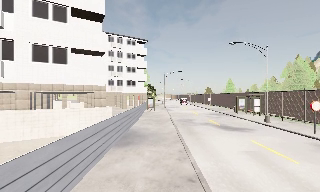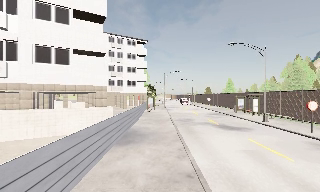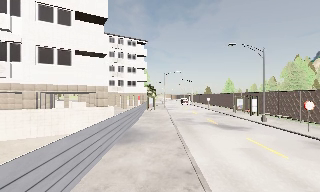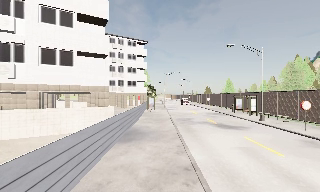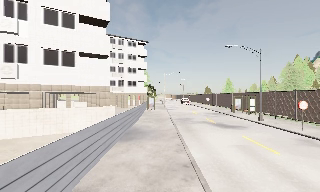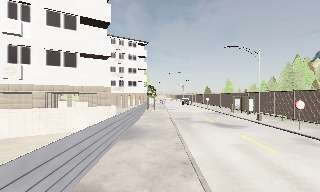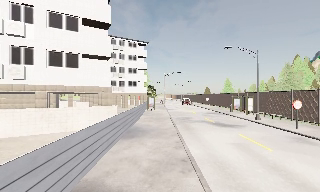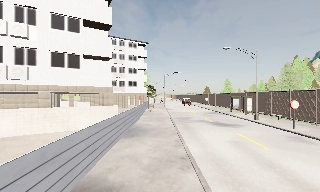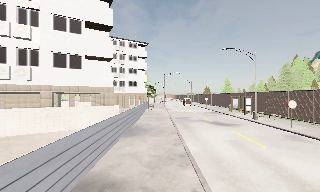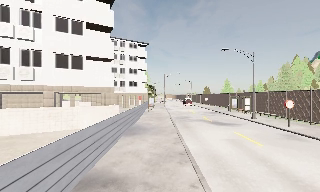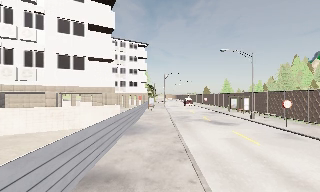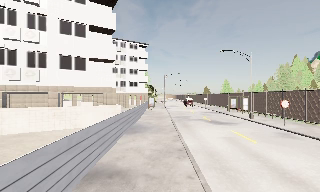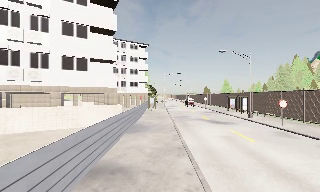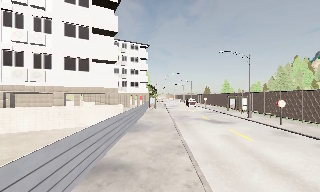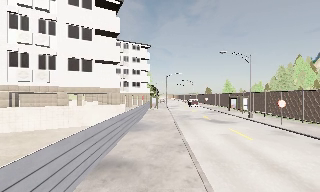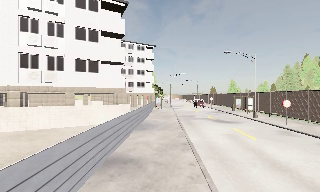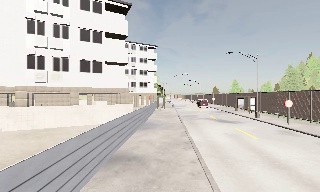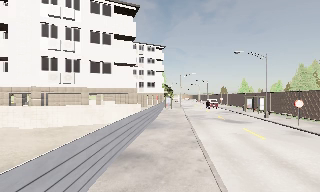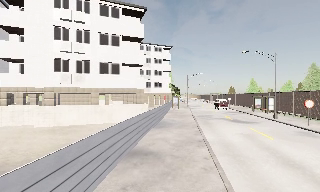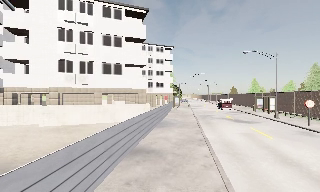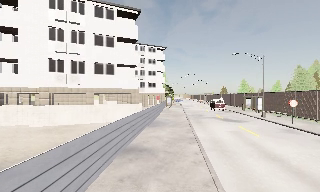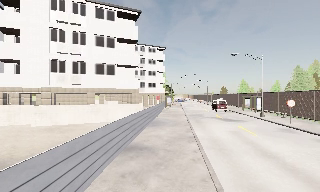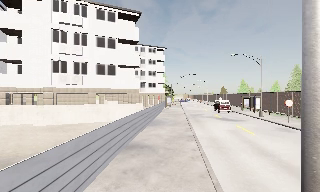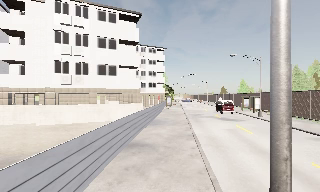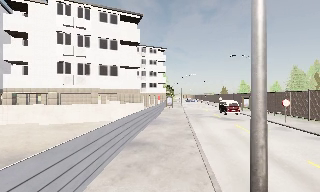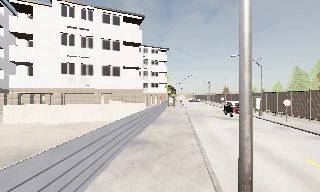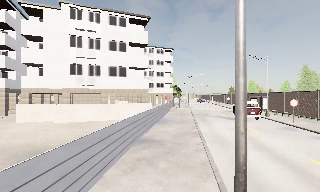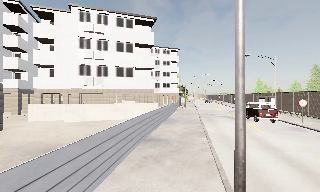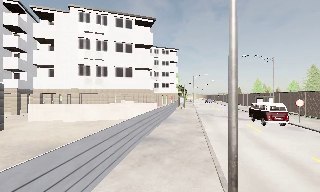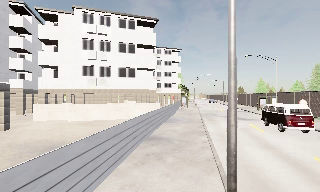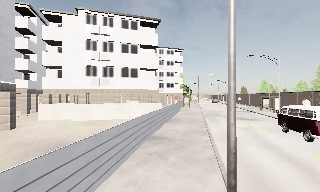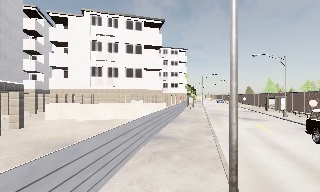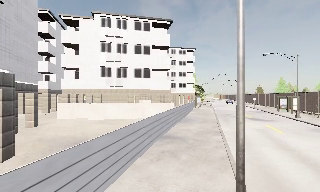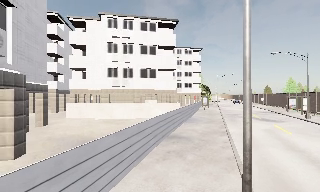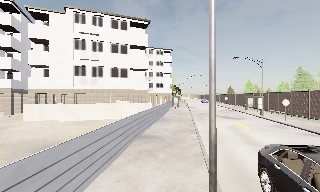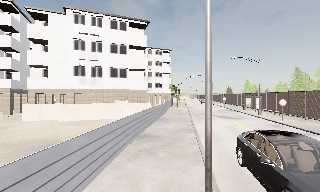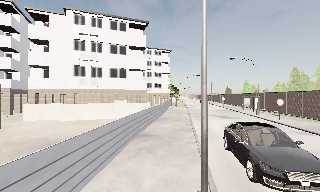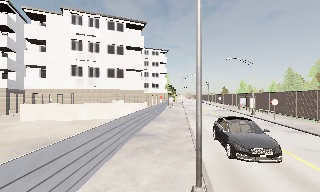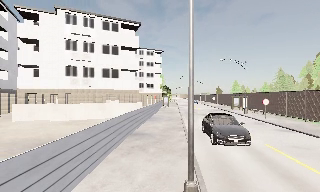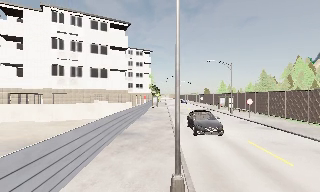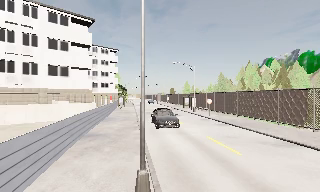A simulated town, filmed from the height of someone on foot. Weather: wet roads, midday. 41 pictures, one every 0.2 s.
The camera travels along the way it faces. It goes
backward.
0.0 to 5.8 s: The scene slides to the right, as the camera pans about 10 degrees to its left. It travels backward, about 7 m, so what stands in front gets smaller.
5.8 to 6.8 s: The camera shifts only a little, or ends up much as it began.
6.8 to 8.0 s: The scene slides to the left, as the camera pans about 20 degrees to its right. It travels backward, about 1 m, so what stands in front gets smaller.
The film runs backward here.
